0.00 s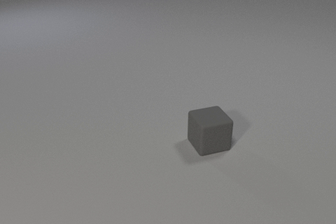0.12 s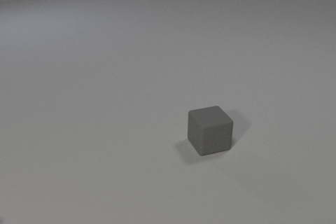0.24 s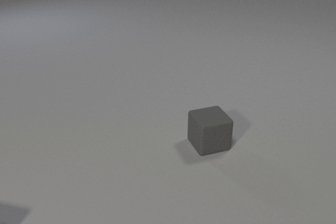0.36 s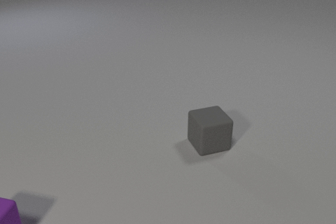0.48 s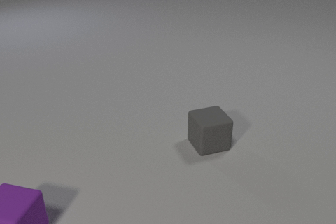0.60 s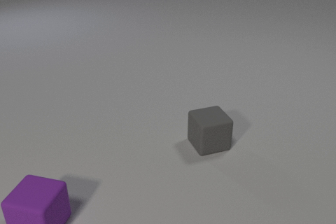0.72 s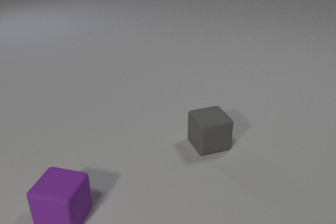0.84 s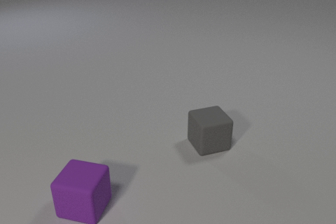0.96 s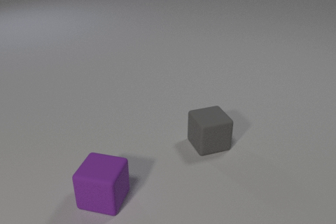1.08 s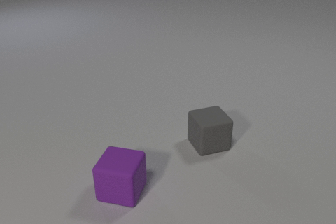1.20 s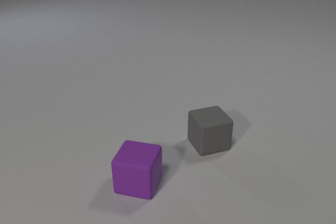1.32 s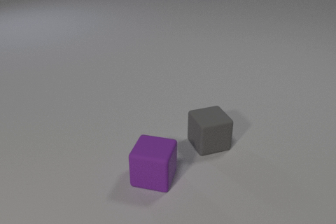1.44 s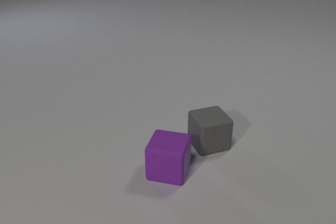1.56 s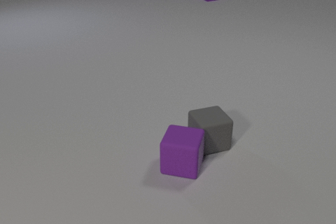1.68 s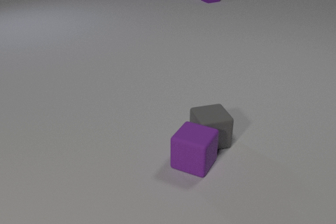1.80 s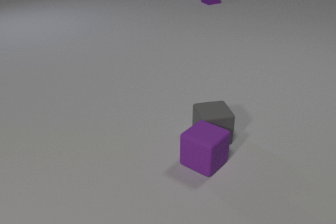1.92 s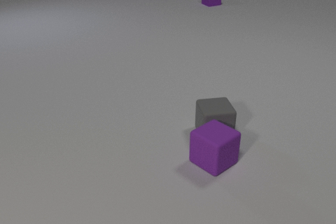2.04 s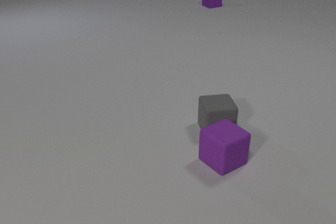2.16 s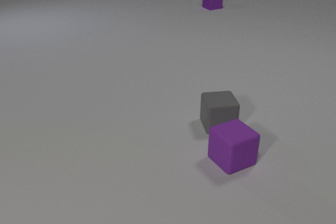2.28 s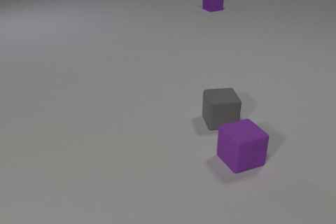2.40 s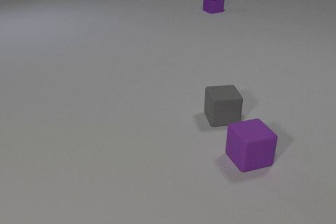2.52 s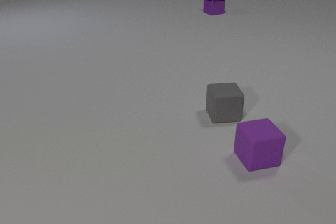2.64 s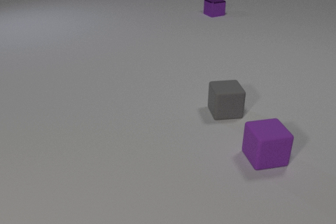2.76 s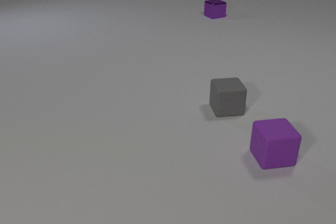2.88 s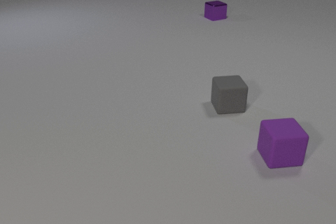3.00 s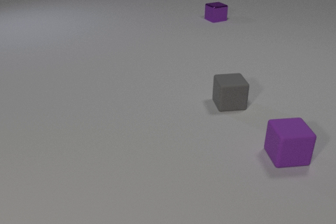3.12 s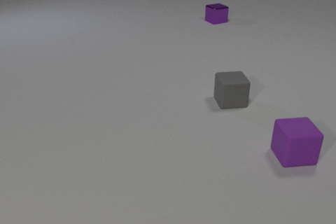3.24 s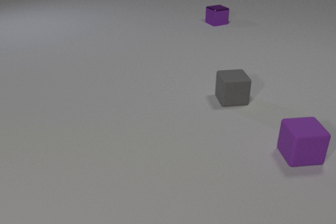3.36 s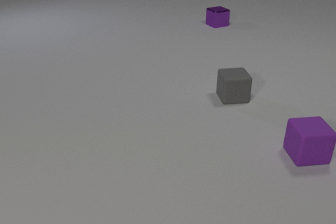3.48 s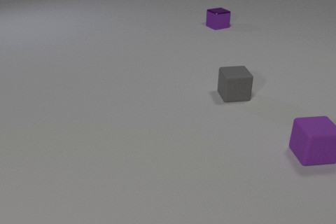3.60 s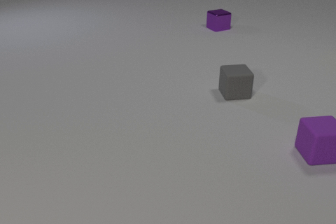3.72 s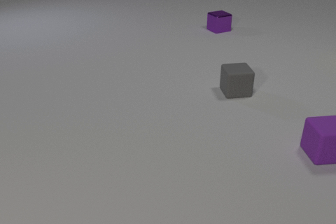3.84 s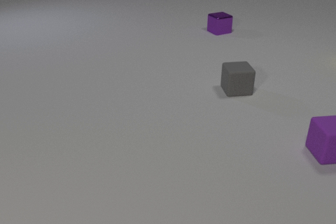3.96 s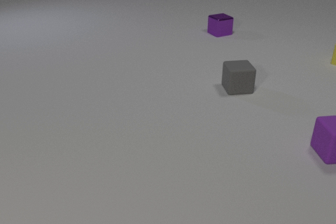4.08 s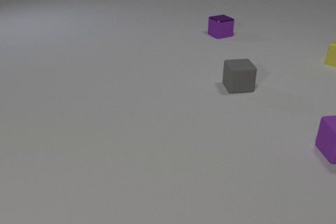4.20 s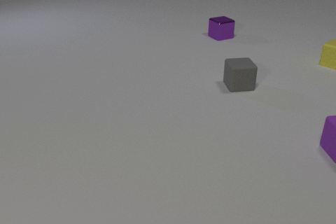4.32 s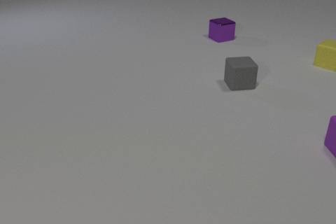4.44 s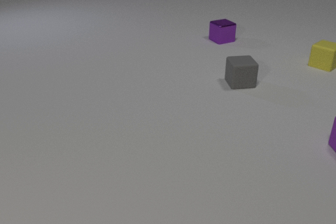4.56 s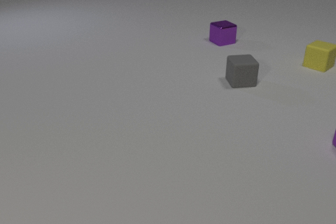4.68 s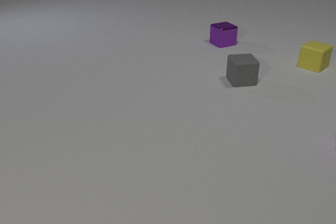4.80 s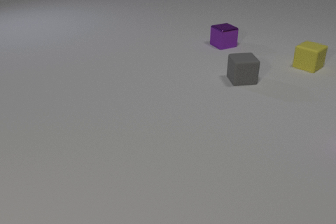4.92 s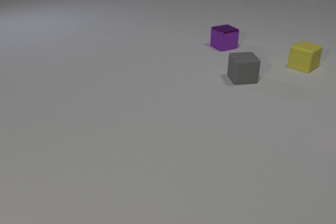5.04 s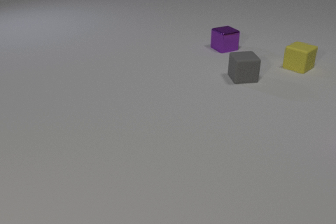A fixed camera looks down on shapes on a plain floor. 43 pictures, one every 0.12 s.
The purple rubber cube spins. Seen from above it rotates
clockwise.
The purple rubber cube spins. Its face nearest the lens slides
to the left.
0.00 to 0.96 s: The purple rubber cube comes in at the left edge, slides to the right.
0.96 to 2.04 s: The purple rubber cube slides to the right and away from the camera, spins clockwise seen from above by about 45 degrees, its near face sliding to the left. The gray rubber cube slides away from the camera. The purple metal cube comes in at the top edge, slides toward the camera. The purple rubber cube and the gray rubber cube collide.
2.04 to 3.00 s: The purple rubber cube slides to the right, spins clockwise seen from above by about 30 degrees, its near face sliding to the left. The gray rubber cube slides away from the camera. The purple metal cube slides toward the camera.
3.00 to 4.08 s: The purple rubber cube slides to the right and away from the camera. The gray rubber cube slides away from the camera. The yellow rubber cube comes in at the right edge, slides to the left and toward the camera. The purple metal cube slides toward the camera.
4.08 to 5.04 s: The purple rubber cube slides to the right and away from the camera, leaves at the right edge. The gray rubber cube slides away from the camera. The yellow rubber cube slides to the left and toward the camera. The purple metal cube slides toward the camera.
How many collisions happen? 1.
How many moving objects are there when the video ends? 3.
What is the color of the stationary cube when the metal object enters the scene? gray.
